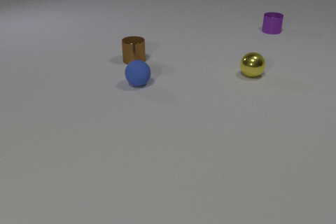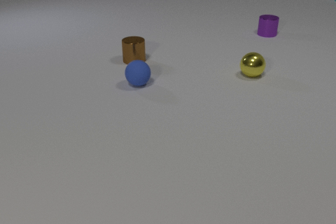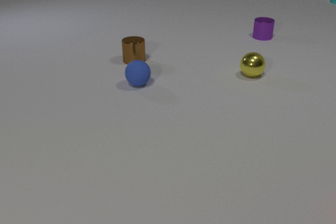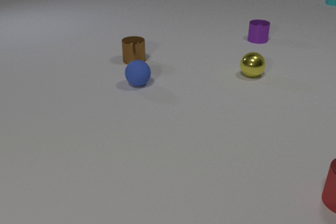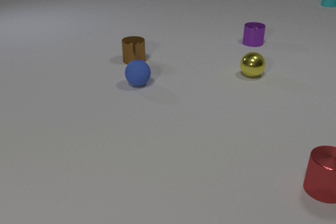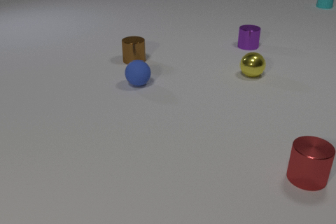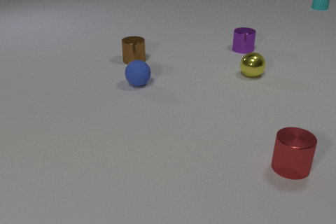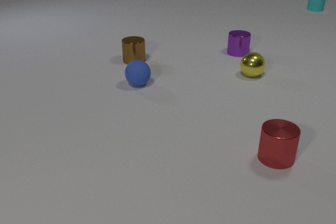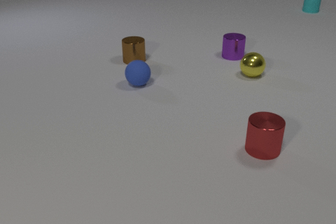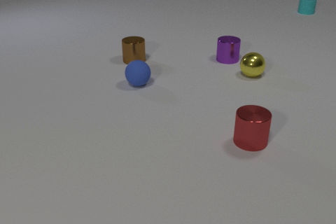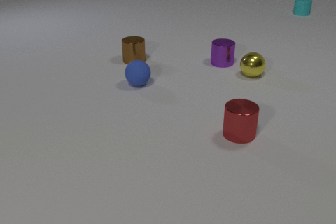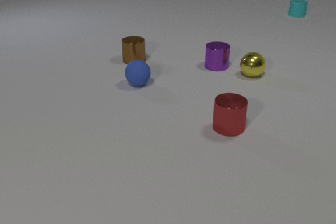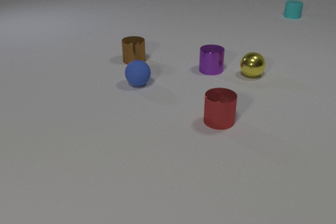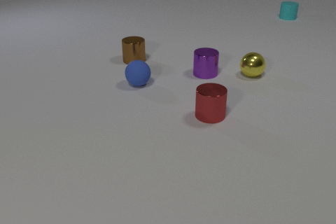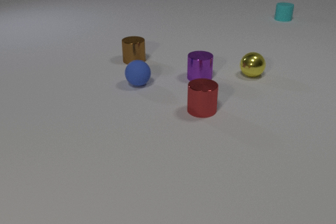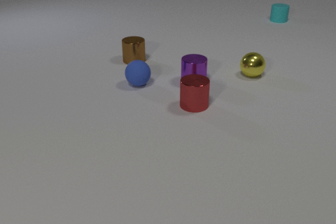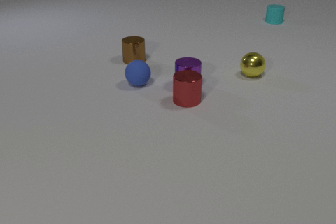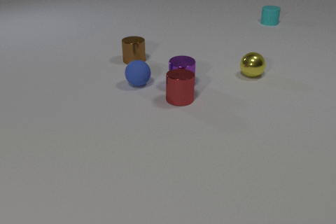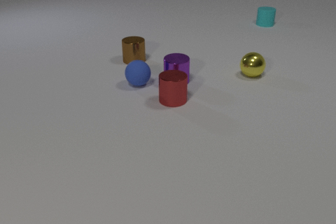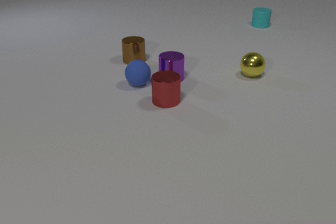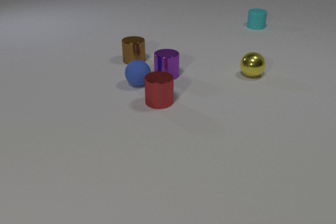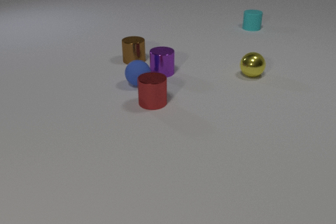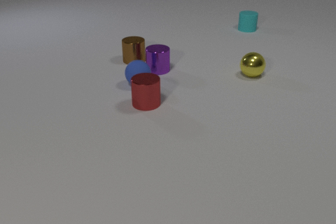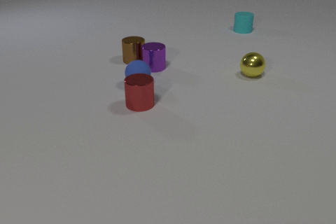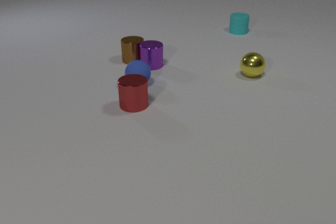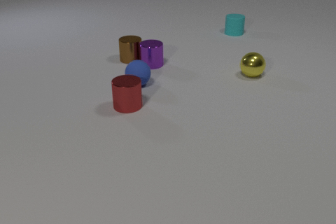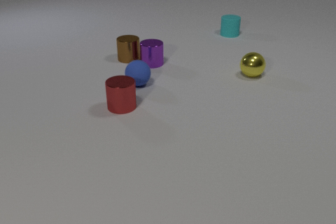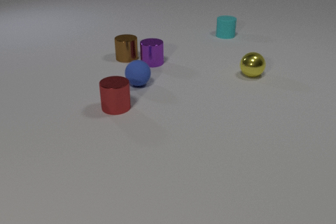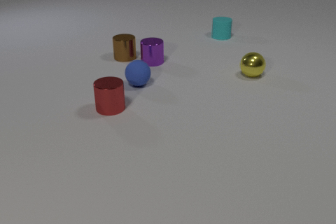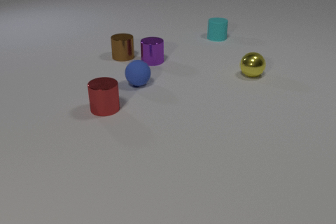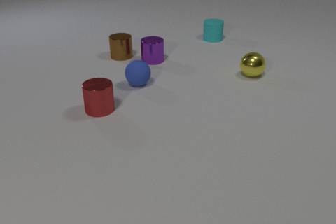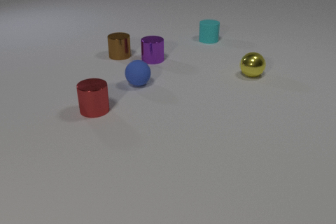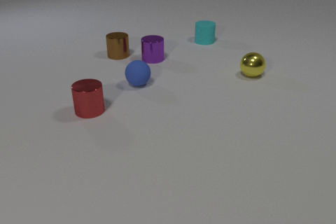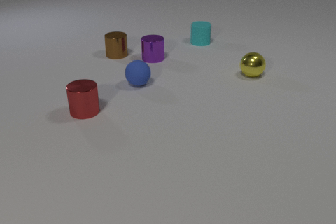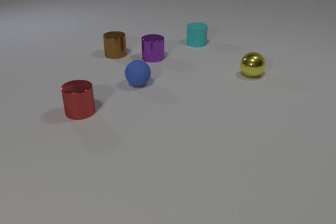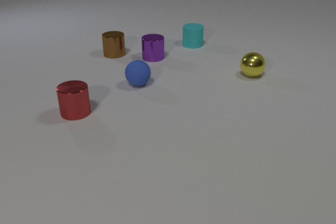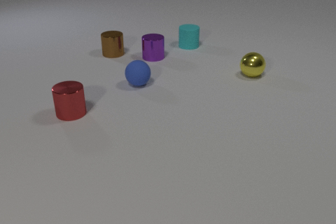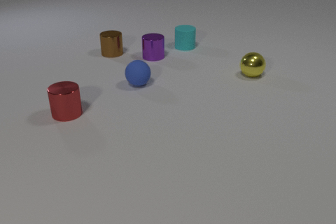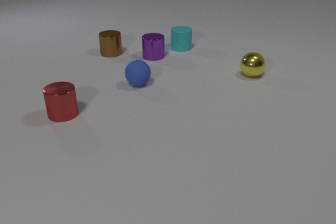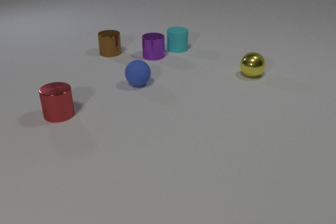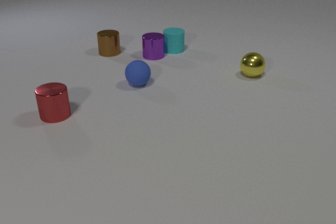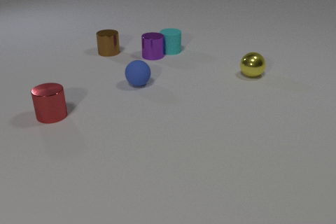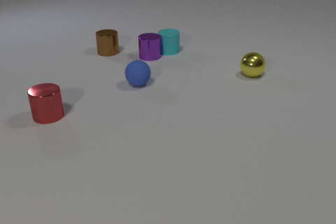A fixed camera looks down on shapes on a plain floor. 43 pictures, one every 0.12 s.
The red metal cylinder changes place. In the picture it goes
to the left.
0.00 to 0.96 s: The red metal cylinder comes in at the right edge, slides to the left and away from the camera. The purple metal cylinder slides toward the camera and to the left. The cyan rubber cylinder comes in at the right edge, slides toward the camera and to the left.
0.96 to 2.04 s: The red metal cylinder slides away from the camera and to the left. The purple metal cylinder slides toward the camera and to the left. The cyan rubber cylinder slides toward the camera and to the left. The red metal cylinder and the purple metal cylinder collide.
2.04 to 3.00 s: The red metal cylinder slides to the left. The purple metal cylinder slides away from the camera and to the left. The cyan rubber cylinder slides toward the camera and to the left. The purple metal cylinder and the brown metal cylinder collide.
3.00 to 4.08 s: The red metal cylinder slides to the left. The purple metal cylinder slides away from the camera. The brown metal cylinder slides to the left and away from the camera. The cyan rubber cylinder slides to the left and toward the camera.
4.08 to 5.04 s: The red metal cylinder slides to the left. The purple metal cylinder moves, and ends about where it began. The brown metal cylinder slides away from the camera and to the left. The cyan rubber cylinder slides to the left and toward the camera. The purple metal cylinder and the cyan rubber cylinder collide.
What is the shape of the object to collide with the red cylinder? cylinder.
How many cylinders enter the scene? 2.
Are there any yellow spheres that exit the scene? no.
